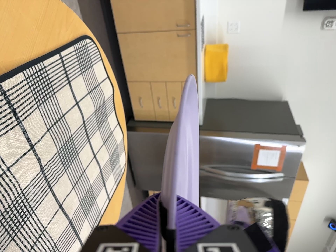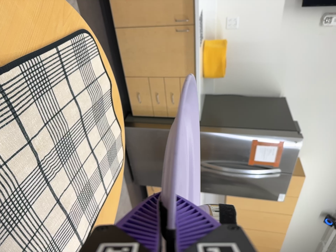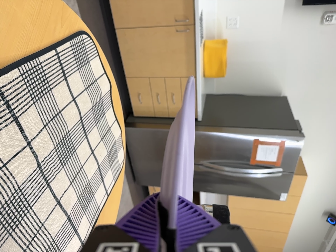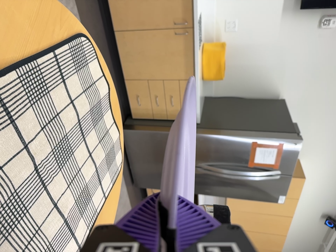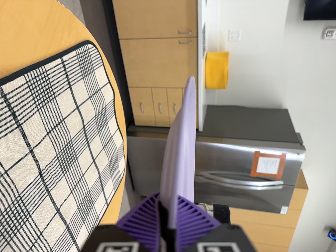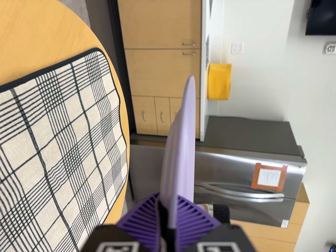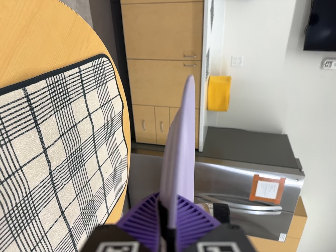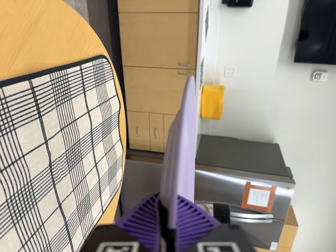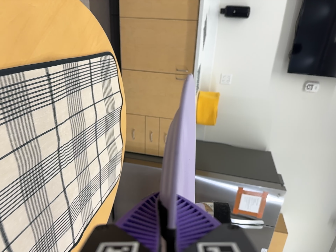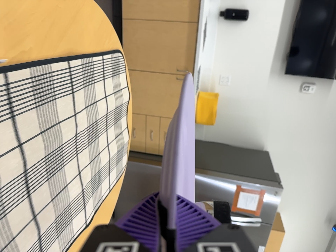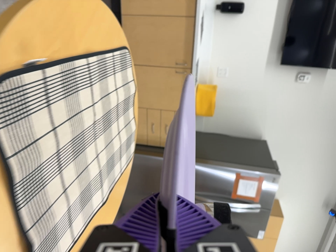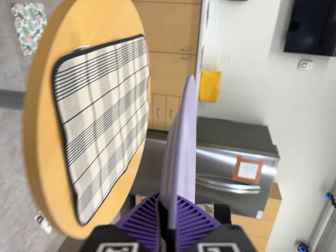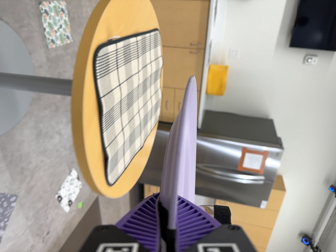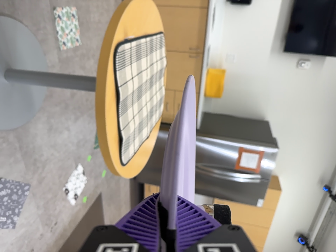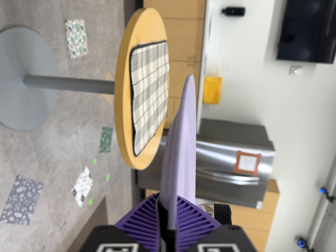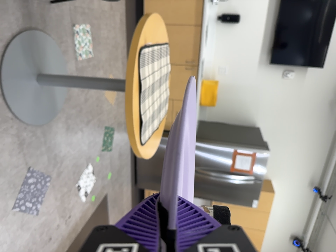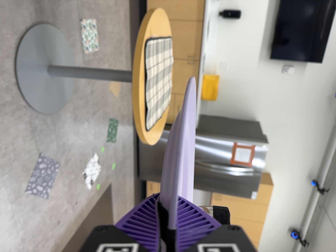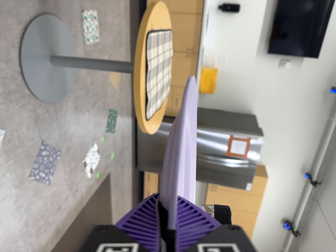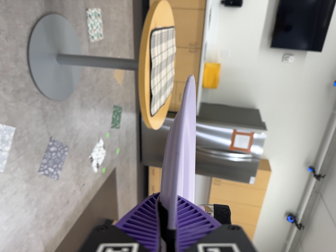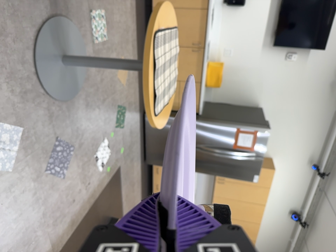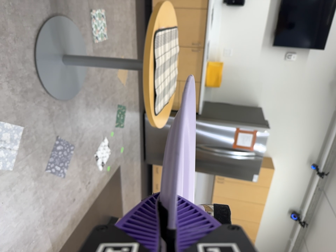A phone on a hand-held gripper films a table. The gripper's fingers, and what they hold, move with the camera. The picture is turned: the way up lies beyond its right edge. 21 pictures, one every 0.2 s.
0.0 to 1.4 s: The camera travels backward and toward the bottom of its view, about 8 cm, so what stands in front gets smaller. Its aim tips toward the top of its view by about 10 degrees.
1.4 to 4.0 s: The camera travels backward and toward the bottom of its view, about 110 cm, so what stands in front gets smaller.
The film runs backward here.
